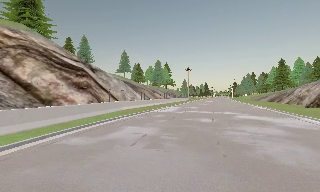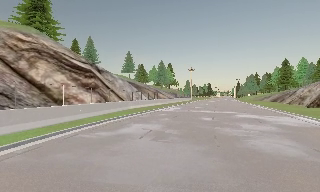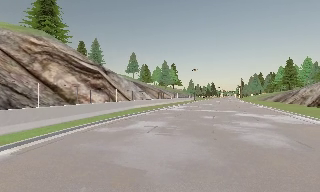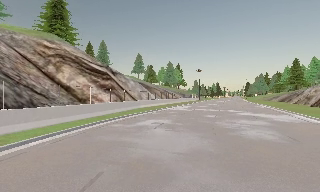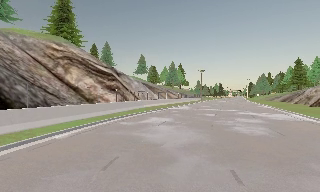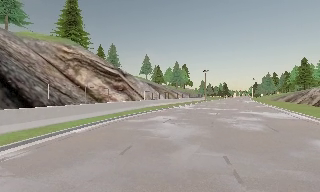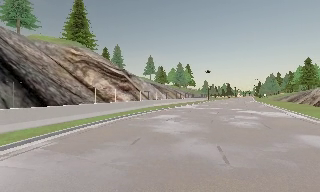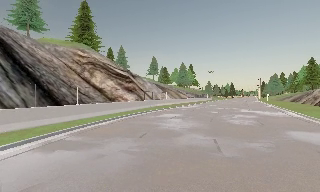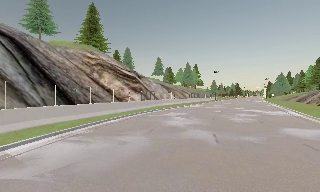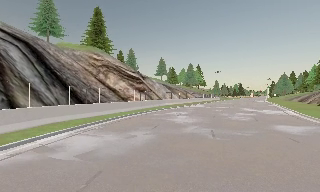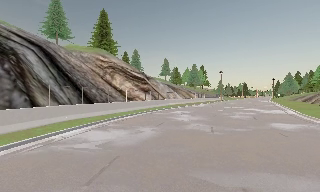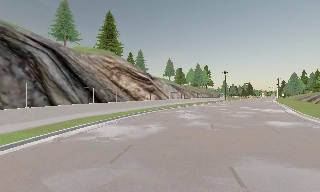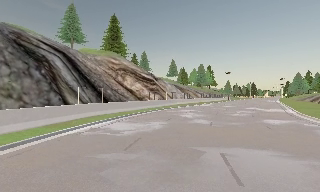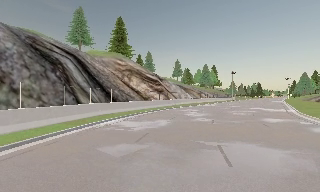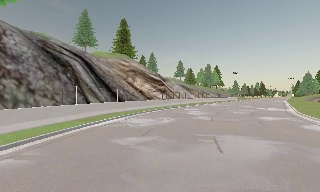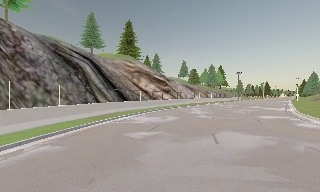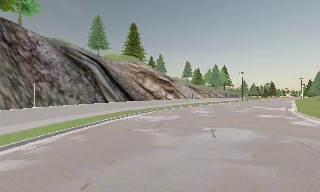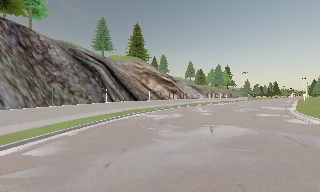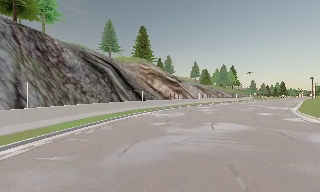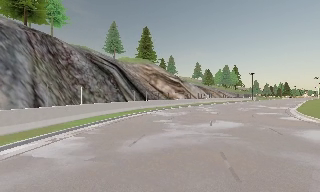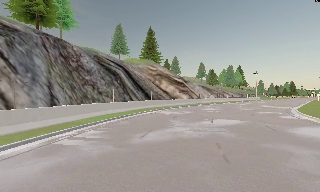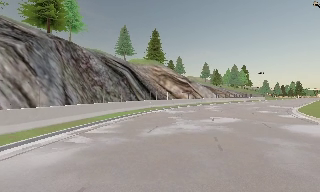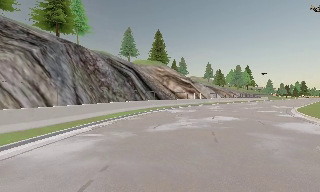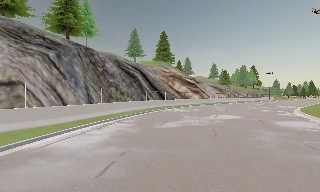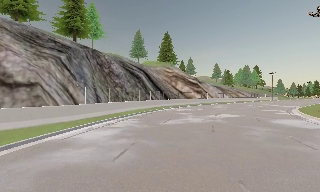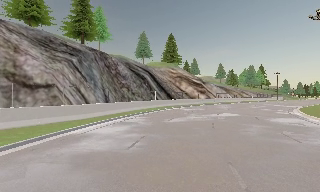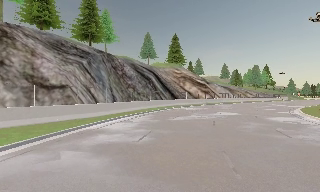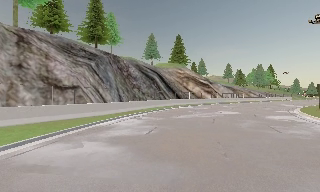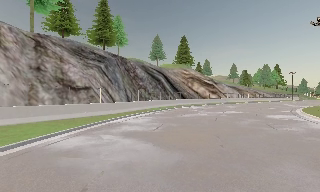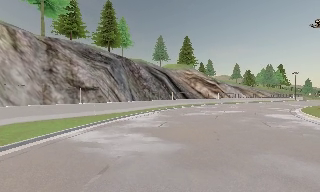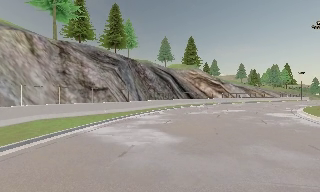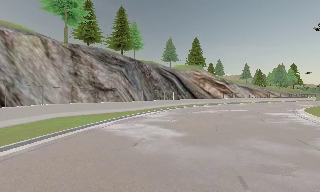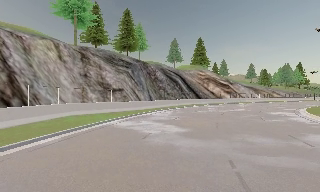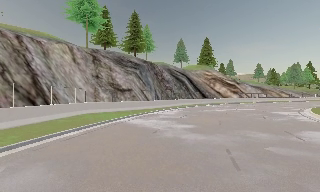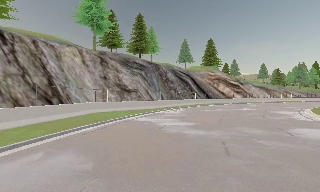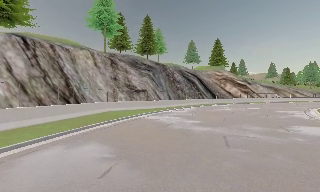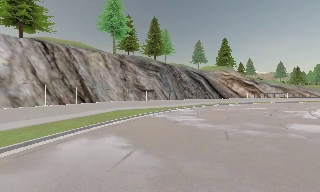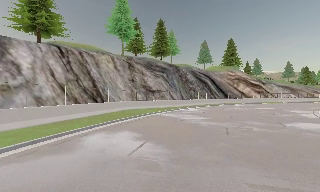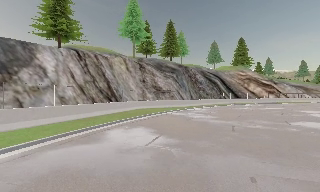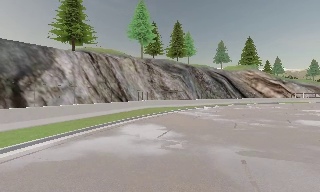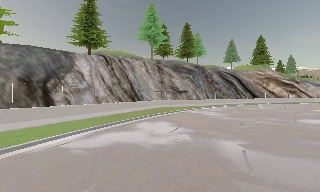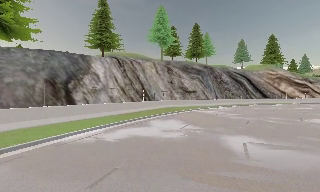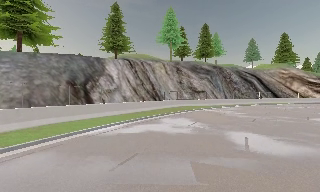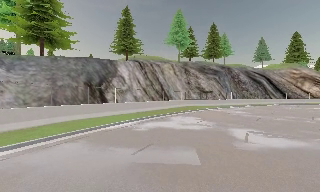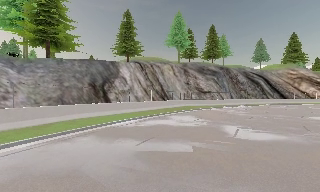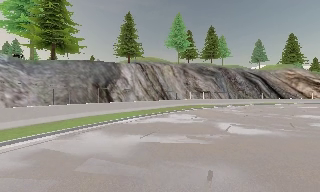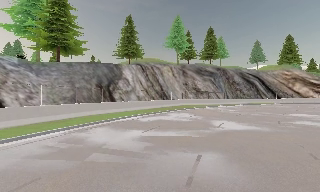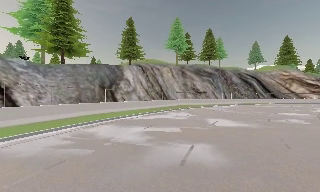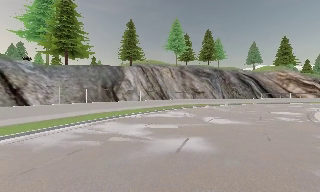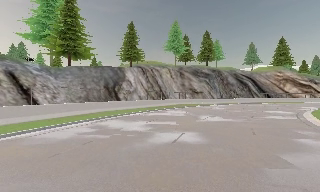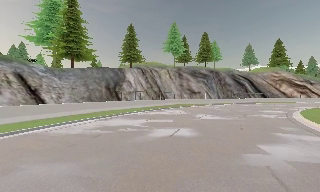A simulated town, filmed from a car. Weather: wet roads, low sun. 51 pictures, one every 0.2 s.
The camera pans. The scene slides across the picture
to the right.
The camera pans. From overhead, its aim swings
counterclockwise.
0.0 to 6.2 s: The camera pans to its left, which is counterclockwise from overhead, by about 40 degrees. It travels backward, about 35 m.
6.2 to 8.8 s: The scene slides to the right, as the camera pans about 30 degrees to its left. It travels backward, about 14 m.
8.8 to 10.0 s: The camera travels backward, about 7 m, so what stands in front gets smaller.
The film runs backward here.
